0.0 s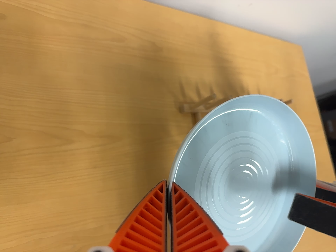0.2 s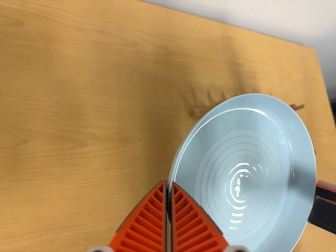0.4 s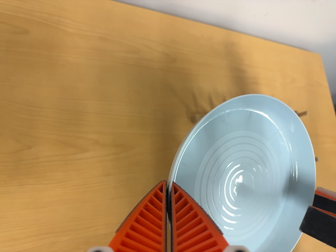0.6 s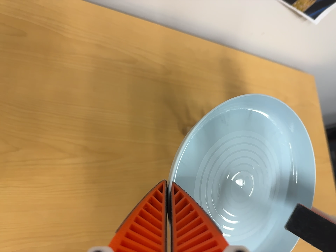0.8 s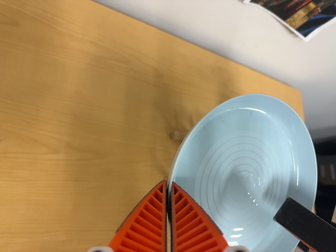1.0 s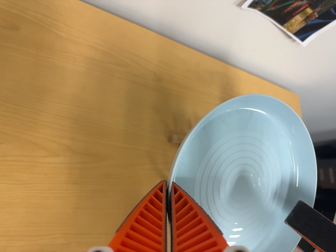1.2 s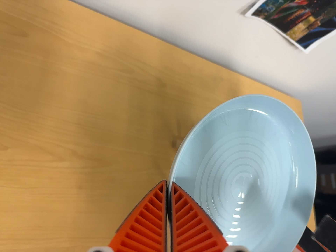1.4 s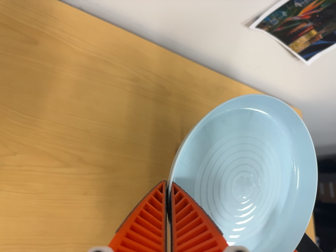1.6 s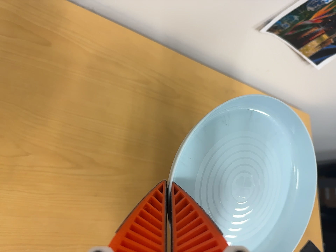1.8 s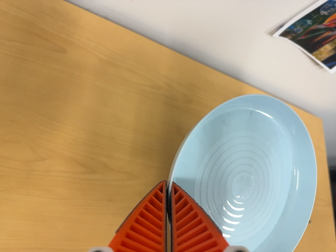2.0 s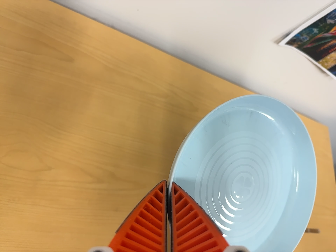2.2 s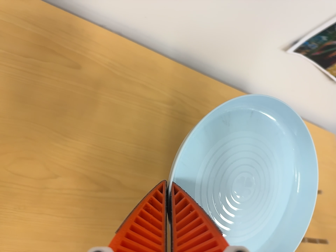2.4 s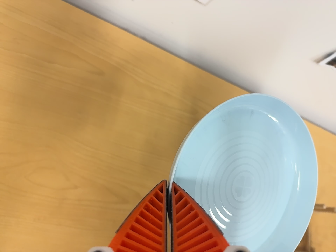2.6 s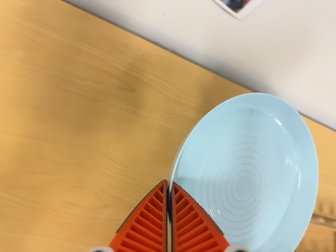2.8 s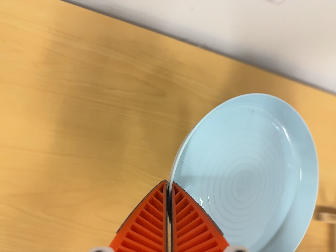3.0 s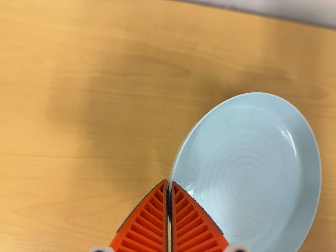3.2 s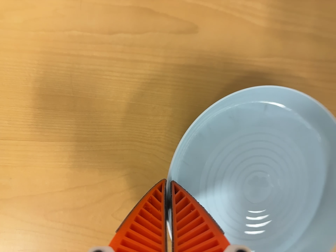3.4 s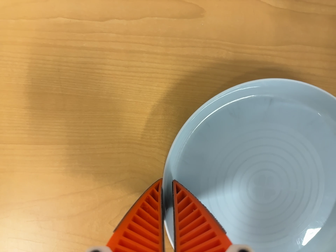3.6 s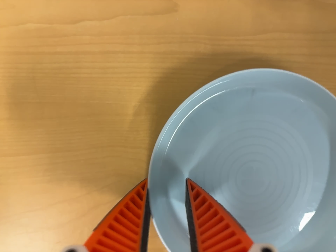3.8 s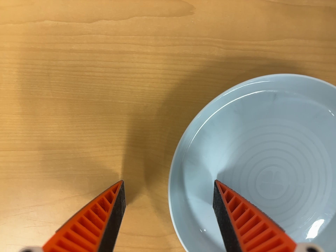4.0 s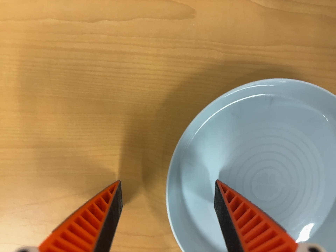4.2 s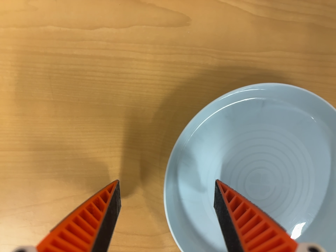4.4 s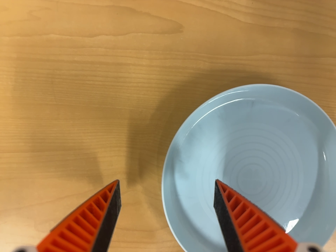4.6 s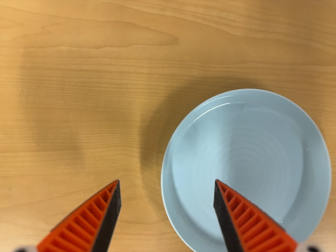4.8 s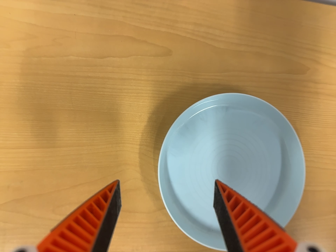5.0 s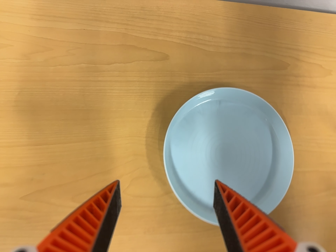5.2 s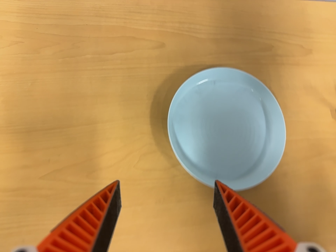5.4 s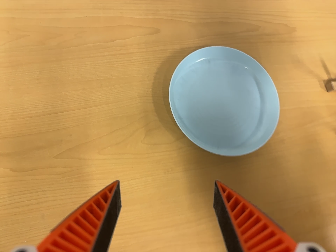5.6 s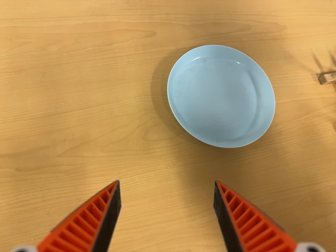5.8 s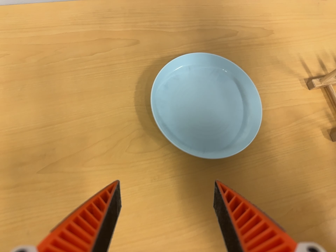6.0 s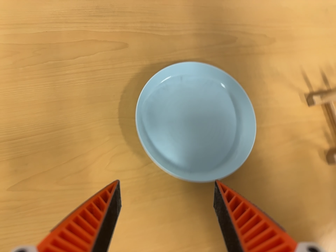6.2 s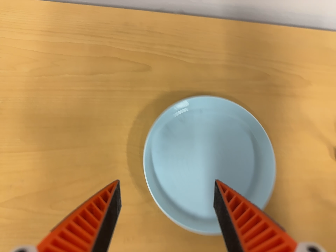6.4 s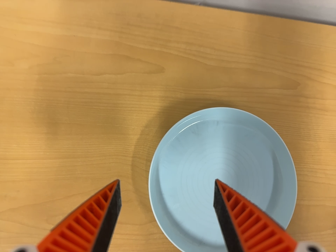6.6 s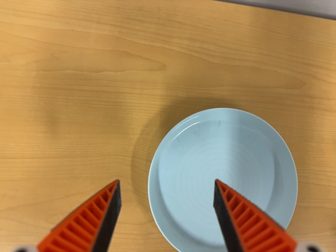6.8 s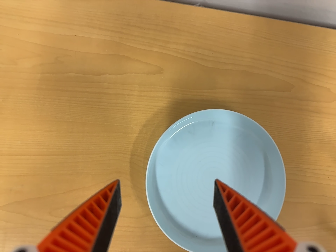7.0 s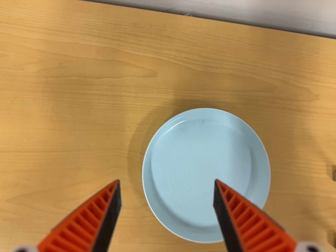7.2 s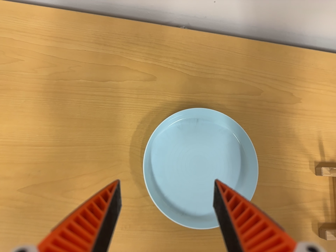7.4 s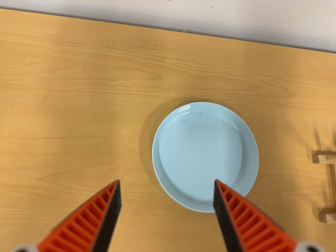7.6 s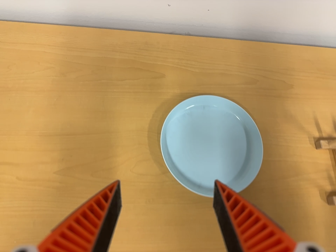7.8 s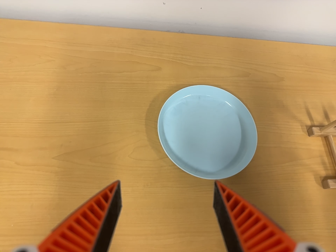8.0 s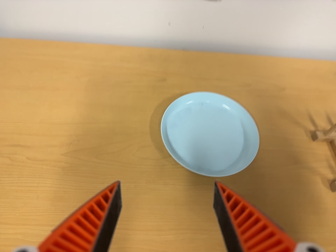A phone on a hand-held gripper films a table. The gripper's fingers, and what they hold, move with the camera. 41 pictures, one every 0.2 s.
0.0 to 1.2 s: The camera rolls about its line of sight by about 10 degrees, and the scene rotates clockwise.
1.2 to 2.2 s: The camera travels to its left, about 5 cm, so close, fixed things drift to the right.
2.2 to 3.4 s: The scene slides to the right, as the camera pans about 25 degrees to its left. It travels forward and toward the top of its view, about 24 cm, so what stands in front looms larger. Its aim tips toward the bottom of its view by about 20 degrees.
3.4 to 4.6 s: The camera travels backward, about 6 cm, so what stands in front gets smaller.
4.6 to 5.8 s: The camera travels toward the bottom of its view and backward, about 20 cm. Its aim tips toward the top of its view by about 15 degrees. It rolls about its line of sight by about 15 degrees, and the scene rotates counterclockwise.
5.8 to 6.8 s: The camera travels toward the top of its view and forward, about 18 cm. Its aim tips toward the bottom of its view by about 10 degrees. It rolls about its line of sight by about 20 degrees, and the scene rotates clockwise.
6.8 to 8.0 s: The camera travels toward the bottom of its view and backward, about 30 cm. Its aim tips toward the top of its view by about 25 degrees.
The film runs backward here.
